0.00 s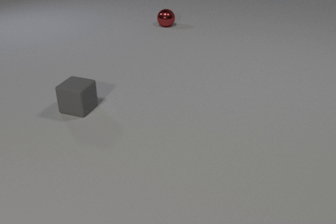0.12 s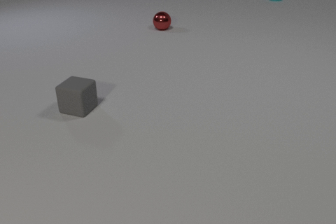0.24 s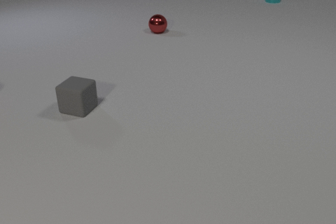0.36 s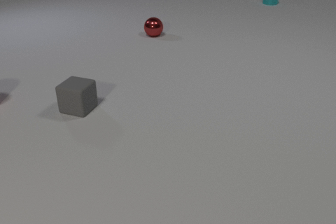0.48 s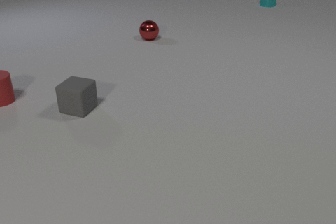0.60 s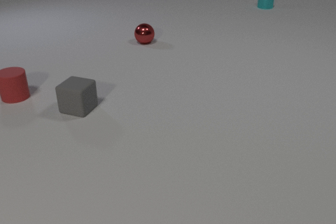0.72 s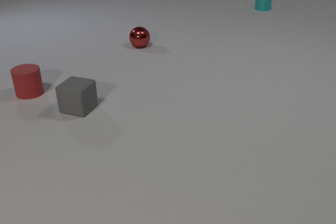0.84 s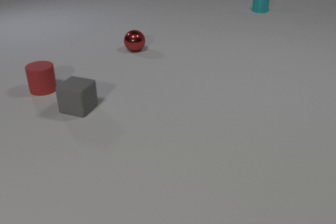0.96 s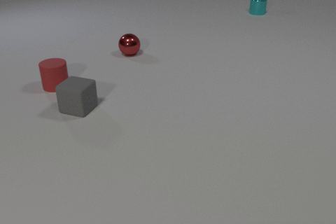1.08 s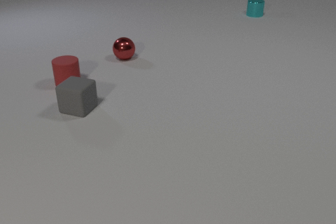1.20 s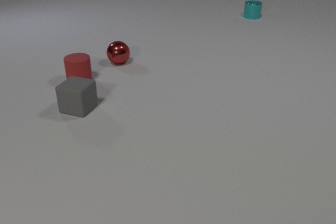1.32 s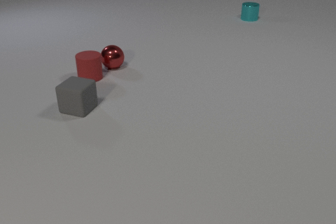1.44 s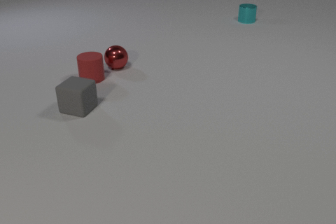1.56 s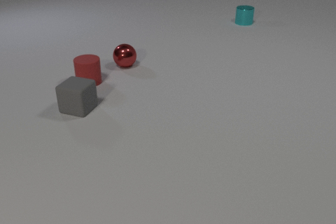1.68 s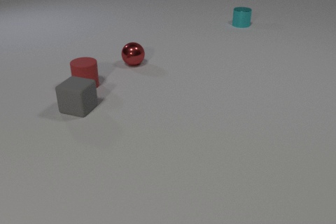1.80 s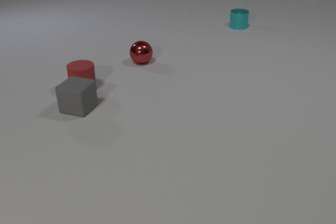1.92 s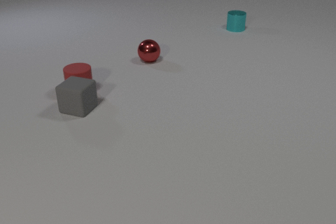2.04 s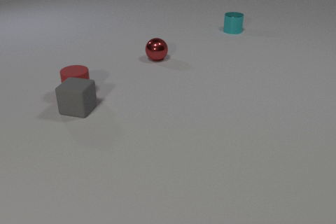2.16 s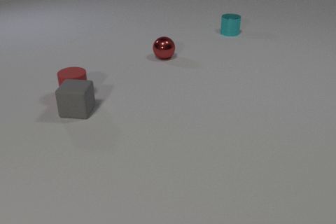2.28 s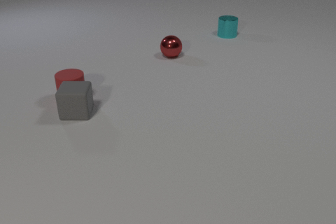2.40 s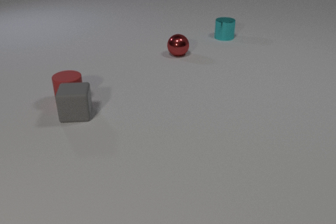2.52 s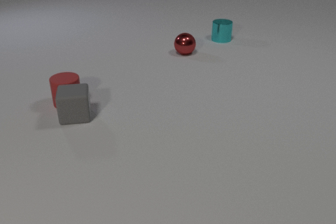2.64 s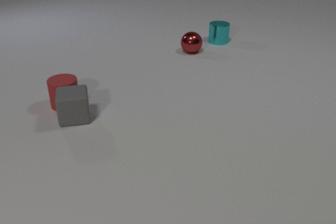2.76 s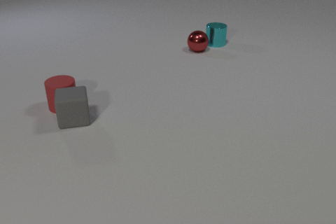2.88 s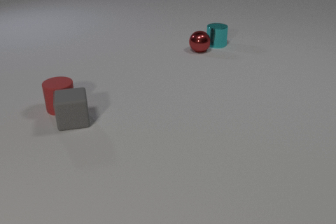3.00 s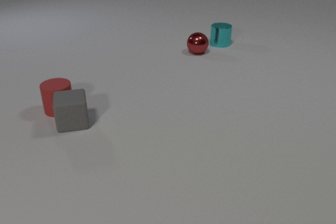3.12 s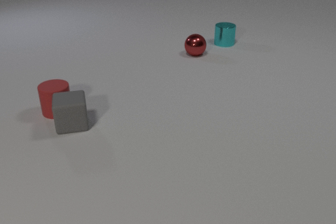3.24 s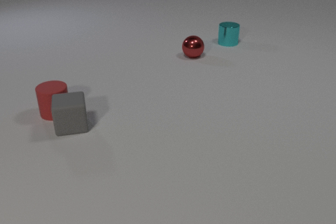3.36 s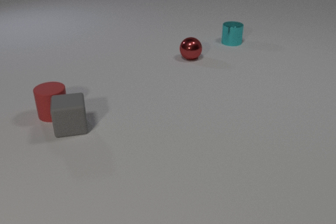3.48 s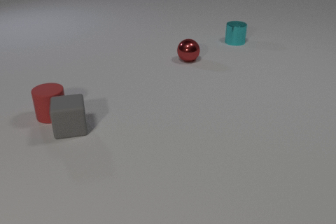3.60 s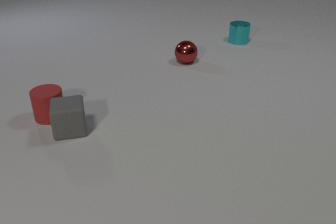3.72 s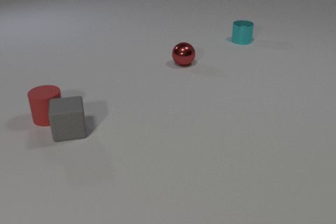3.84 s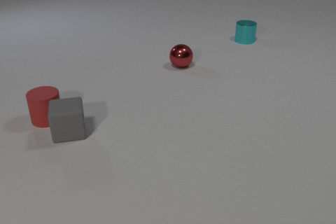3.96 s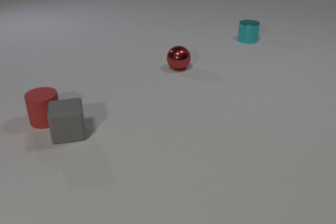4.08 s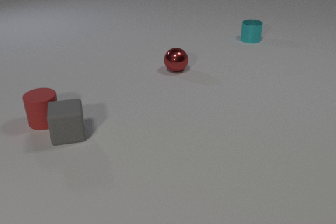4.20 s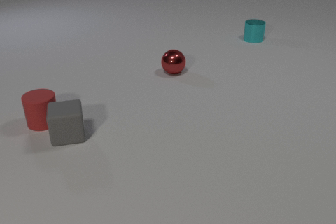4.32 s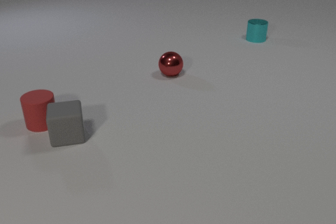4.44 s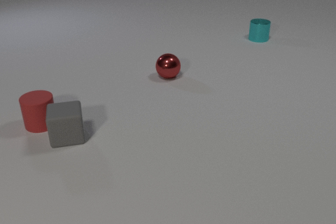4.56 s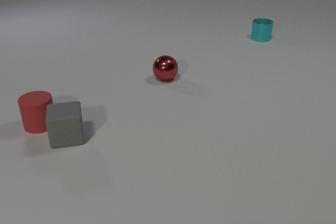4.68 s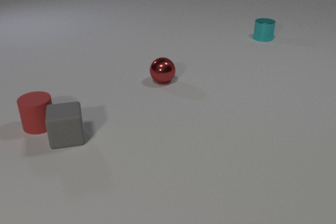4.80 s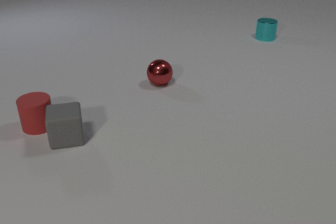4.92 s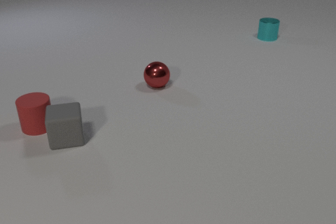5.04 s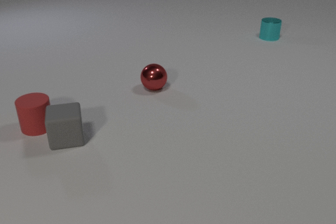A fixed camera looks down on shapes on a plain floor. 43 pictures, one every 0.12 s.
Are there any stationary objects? no.
How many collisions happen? 3.
What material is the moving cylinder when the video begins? metal.
0.00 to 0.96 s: The red metal sphere rolls toward the camera and to the left. The red rubber cylinder comes in at the left edge, slides to the right. The cyan metal cylinder slides toward the camera.
0.96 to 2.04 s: The red metal sphere rolls to the right and toward the camera. The red rubber cylinder slides toward the camera and to the right. The cyan metal cylinder slides toward the camera. The red metal sphere and the red rubber cylinder collide. The red rubber cylinder and the gray rubber cube collide.
2.04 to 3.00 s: The red metal sphere rolls to the right and away from the camera. The red rubber cylinder slides toward the camera and to the left. The gray rubber cube slides toward the camera, spins so that its near face slides to the right, counterclockwise seen from above. The cyan metal cylinder slides toward the camera. The red metal sphere and the cyan metal cylinder collide.
3.00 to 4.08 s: The red metal sphere rolls toward the camera and to the left. The red rubber cylinder slides toward the camera and to the left. The gray rubber cube slides toward the camera. The cyan metal cylinder slides to the right and away from the camera.
4.08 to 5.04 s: The red metal sphere rolls toward the camera and to the left. The red rubber cylinder slides toward the camera and to the left. The gray rubber cube slides toward the camera. The cyan metal cylinder slides to the right and away from the camera.
